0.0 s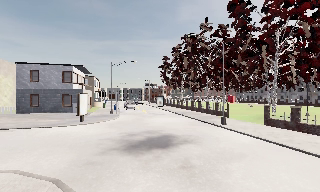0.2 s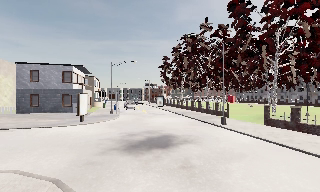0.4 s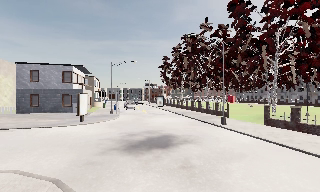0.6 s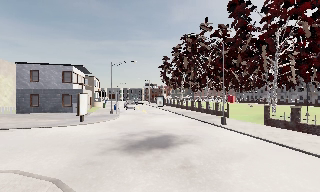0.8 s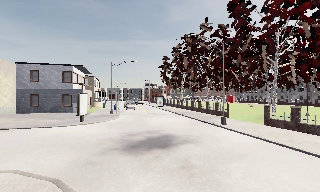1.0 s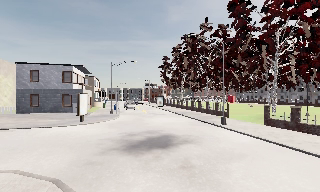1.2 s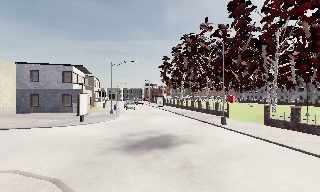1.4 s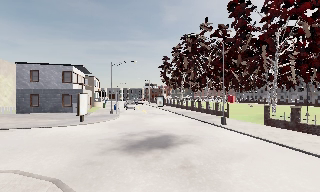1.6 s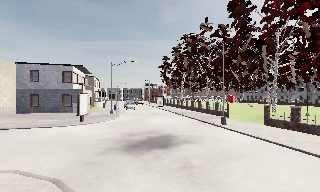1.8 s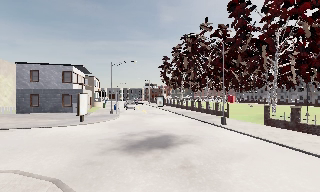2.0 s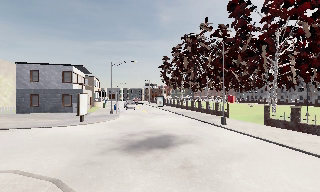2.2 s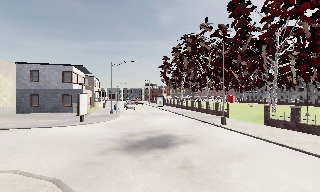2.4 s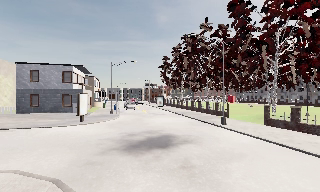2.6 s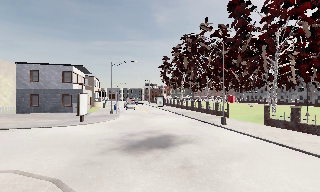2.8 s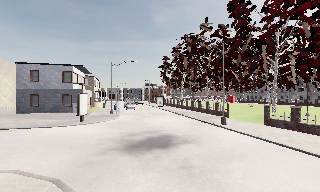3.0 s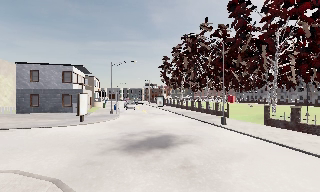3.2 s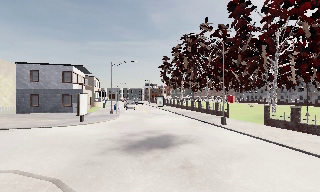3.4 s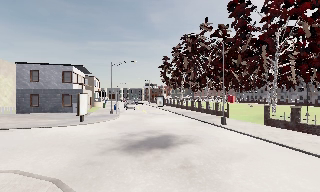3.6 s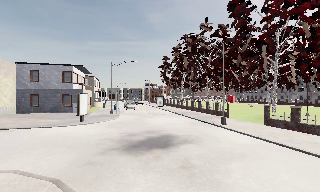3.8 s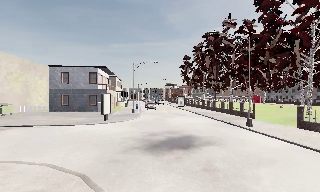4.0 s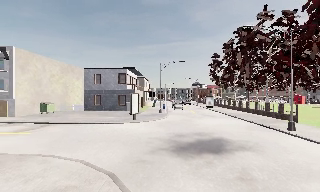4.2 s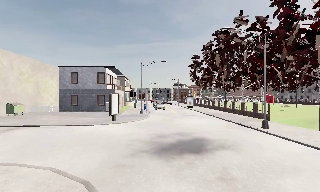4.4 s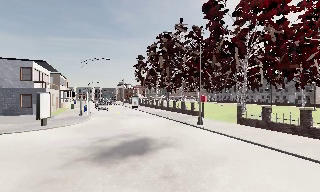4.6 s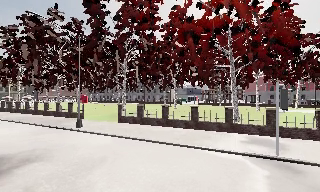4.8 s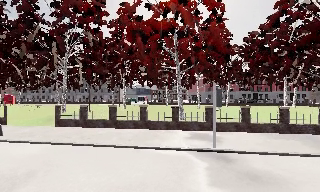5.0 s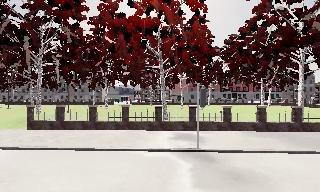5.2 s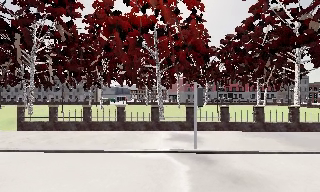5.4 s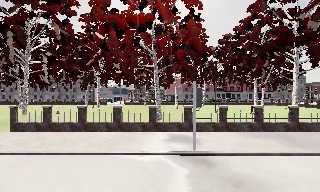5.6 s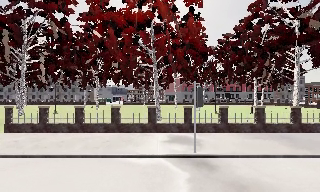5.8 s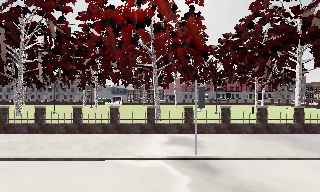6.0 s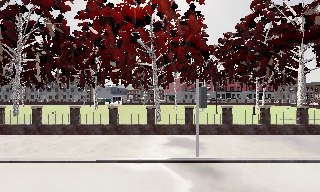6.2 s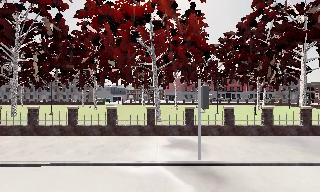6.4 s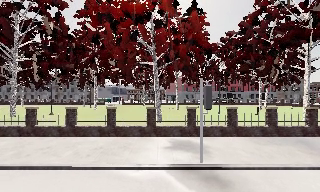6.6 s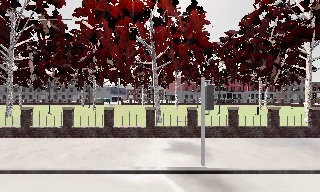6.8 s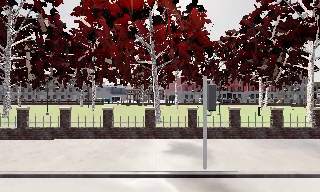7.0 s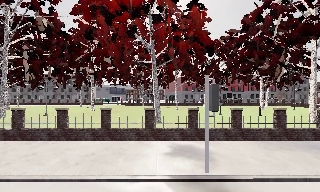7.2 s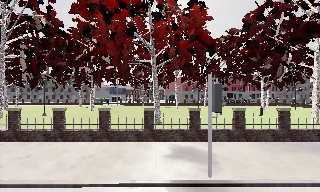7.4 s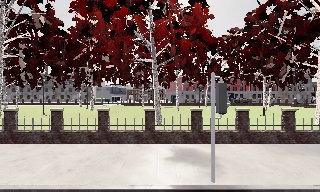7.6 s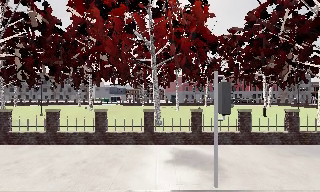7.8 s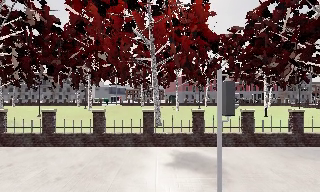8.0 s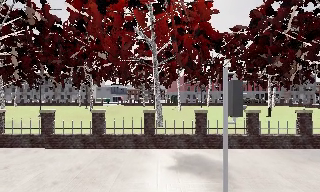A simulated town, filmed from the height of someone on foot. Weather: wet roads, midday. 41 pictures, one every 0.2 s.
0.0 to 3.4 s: The camera keeps its place and its aim.
3.4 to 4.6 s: The camera pans to its right, which is clockwise from overhead, by about 50 degrees. It travels forward, about 1 m. It gains speed.
4.6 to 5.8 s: The camera swings to its right by about 25 degrees, and the scene slides to the left. It travels forward, about 1.5 m, so what stands in front looms larger.
5.8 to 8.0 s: The camera travels forward, about 3 m, so what stands in front looms larger.
The film runs forward here.
